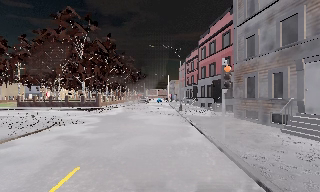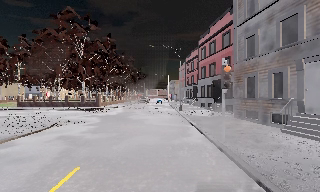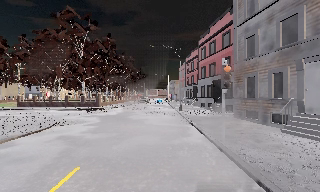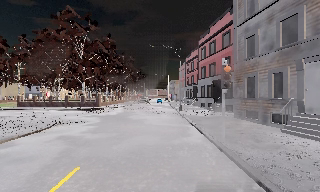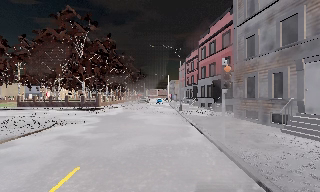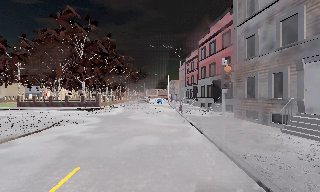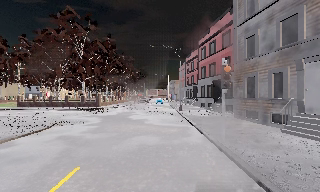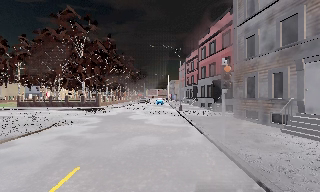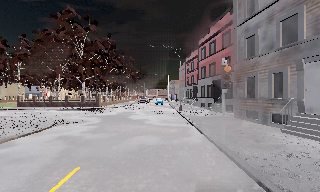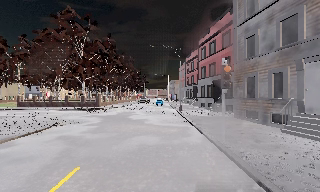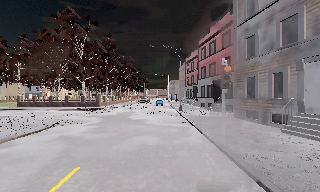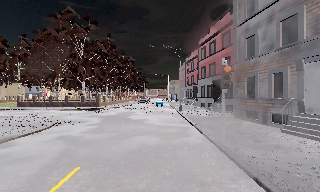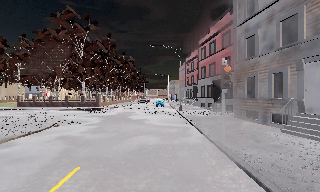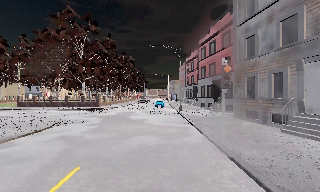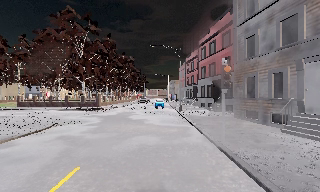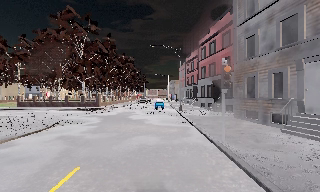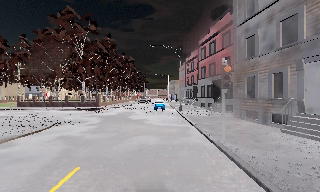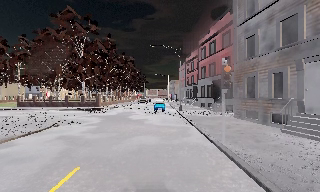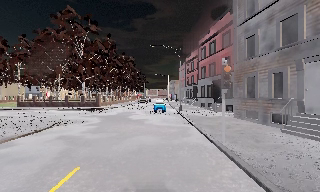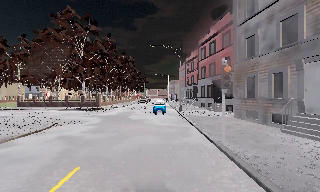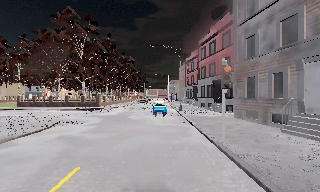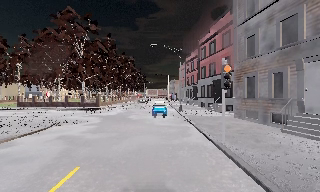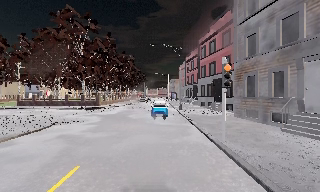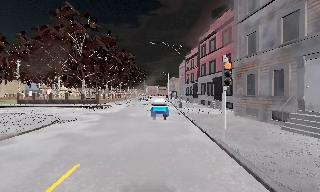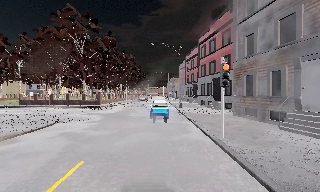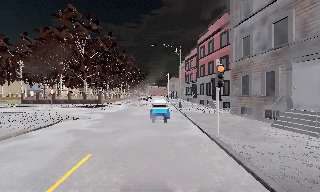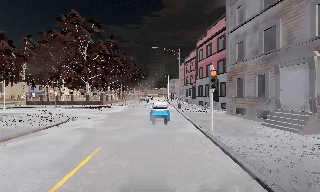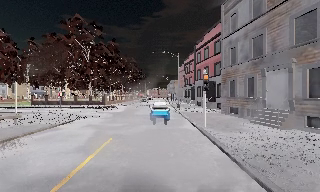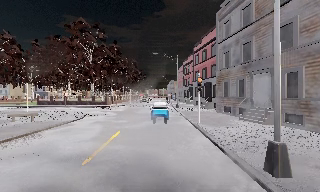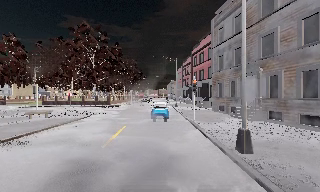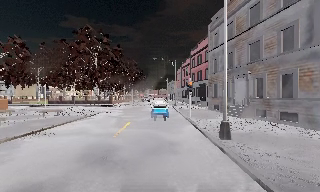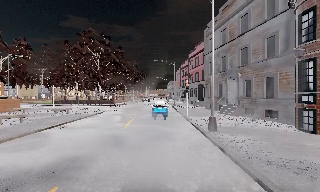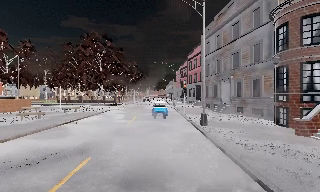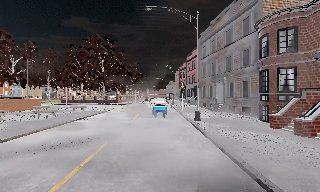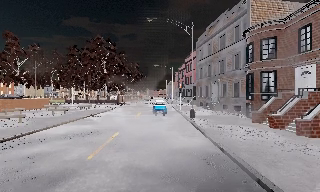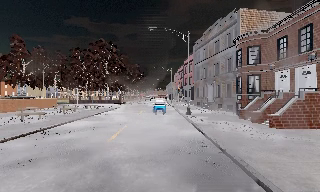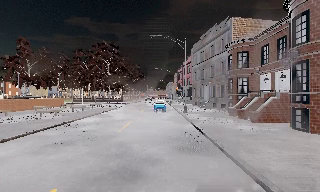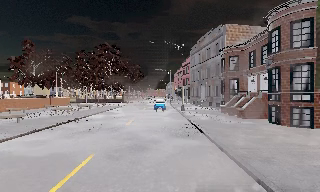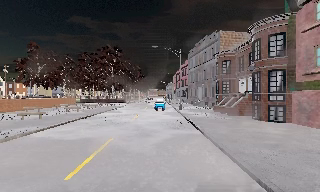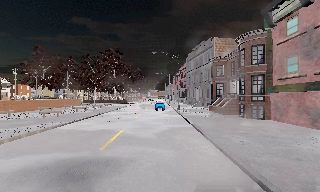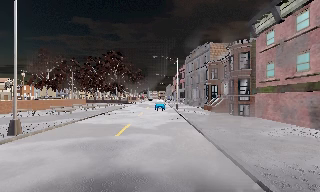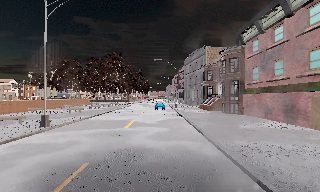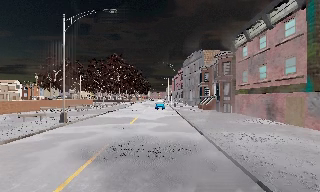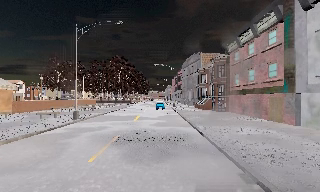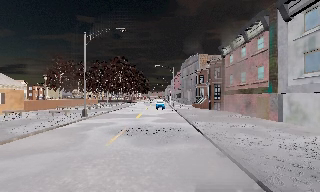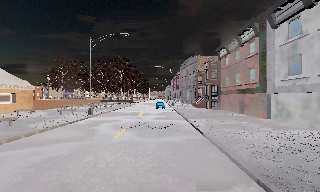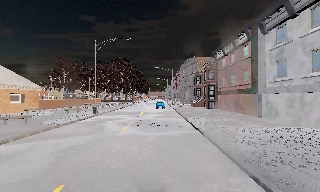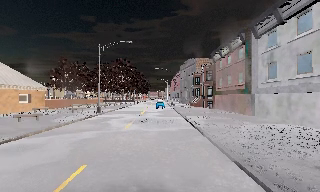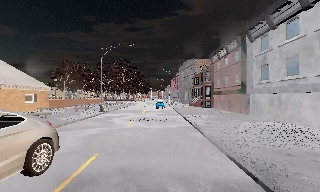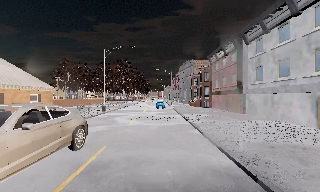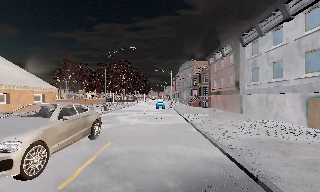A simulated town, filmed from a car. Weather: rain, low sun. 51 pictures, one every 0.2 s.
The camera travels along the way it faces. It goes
backward.
0.0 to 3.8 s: The camera keeps its place and its aim.
3.8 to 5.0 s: The camera travels backward, about 0.5 m, so what stands in front gets smaller. It gains speed.
5.0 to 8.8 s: The camera travels backward, about 30 m, so what stands in front gets smaller.
8.8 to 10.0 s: The camera travels backward, about 5 m, so what stands in front gets smaller. It loses speed.
The film runs backward here.
